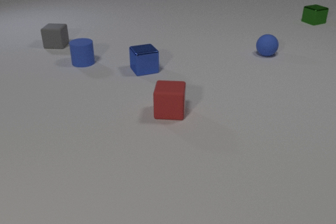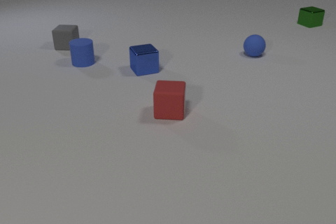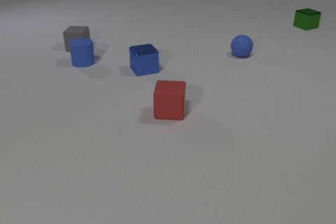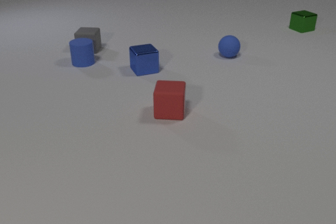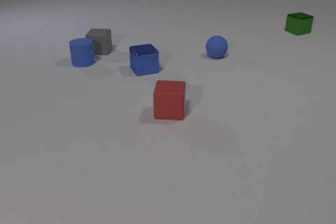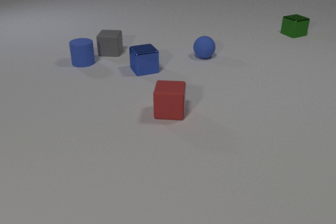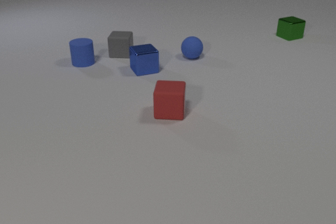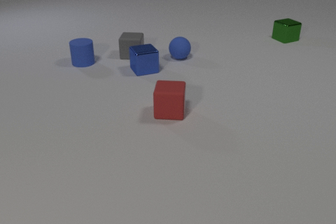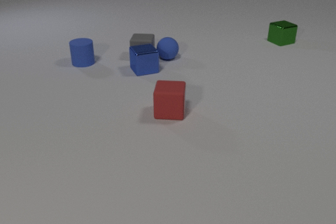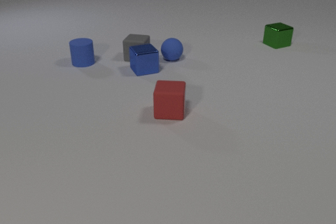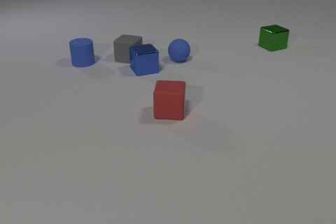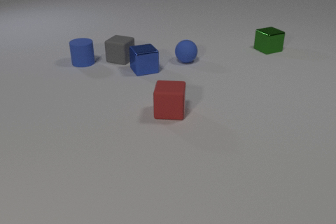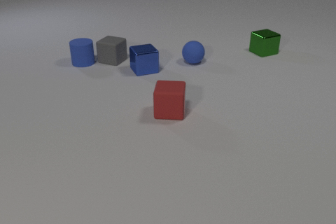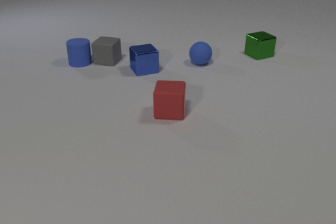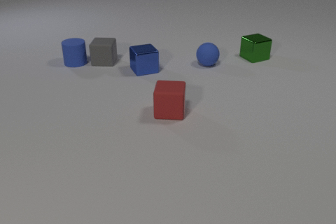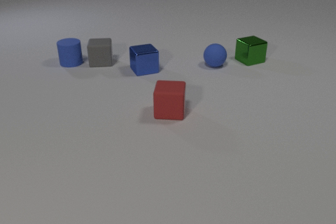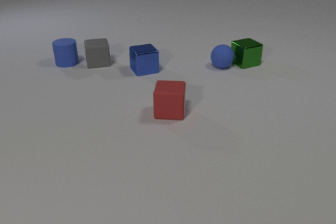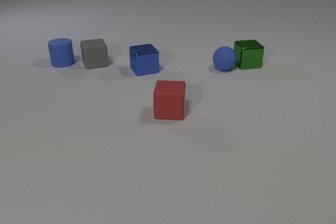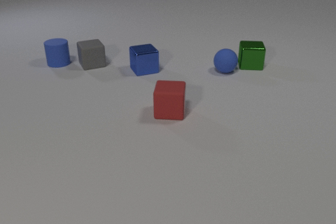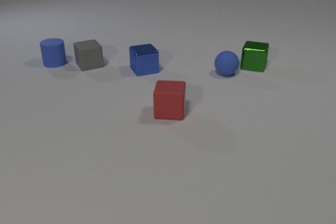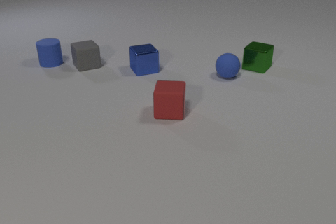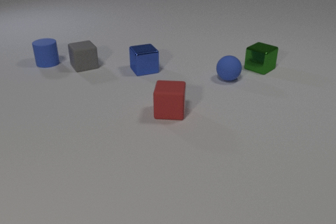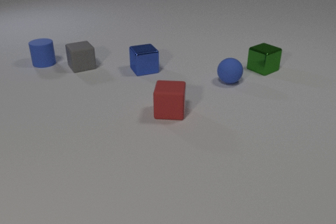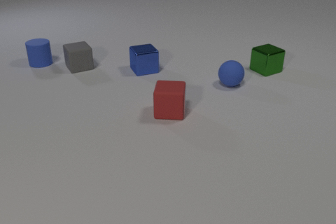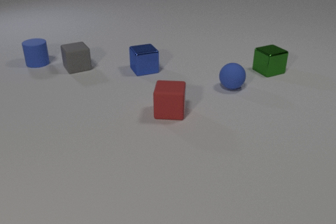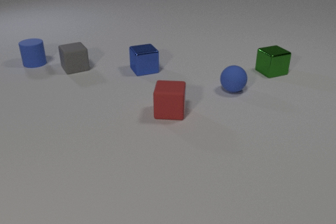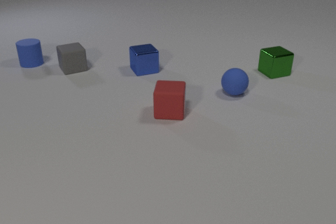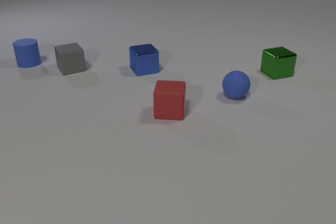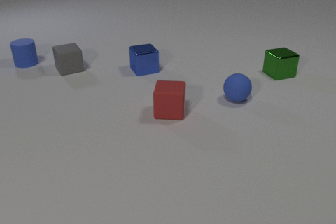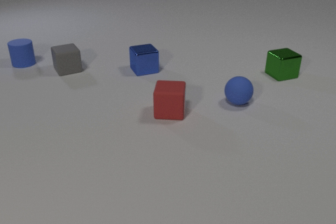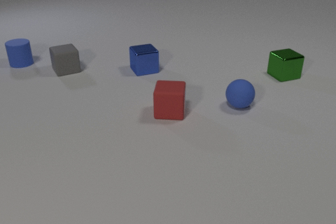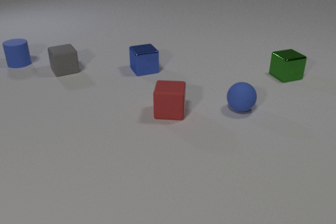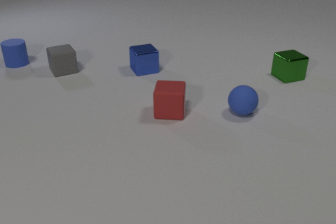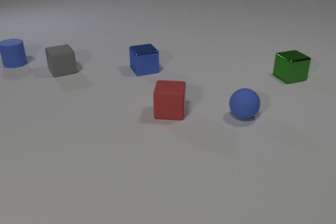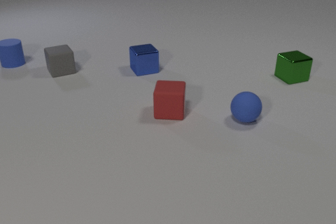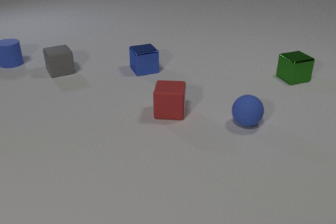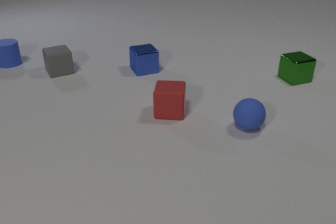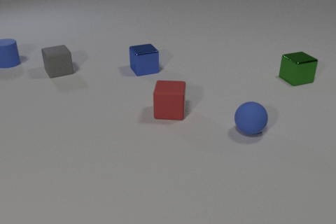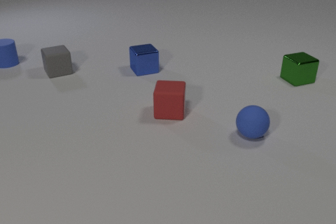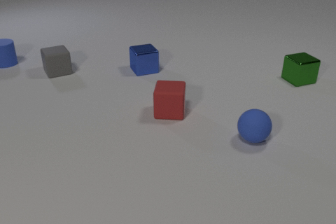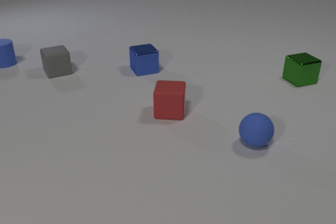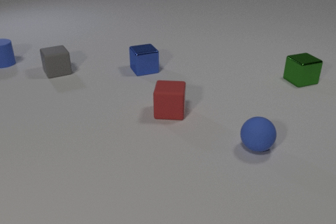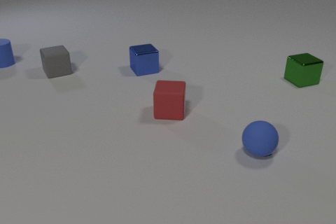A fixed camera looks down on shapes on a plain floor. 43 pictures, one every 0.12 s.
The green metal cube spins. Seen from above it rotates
clockwise.
The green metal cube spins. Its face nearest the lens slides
to the left.
0.00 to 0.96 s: The gray rubber cube slides to the right and toward the camera. The blue rubber sphere rolls to the left. The green metal cube slides toward the camera.
0.96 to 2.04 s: The gray rubber cube slides to the left, spins counterclockwise seen from above by about 30 degrees, its near face sliding to the right. The blue rubber sphere rolls to the right and toward the camera. The blue rubber cylinder slides to the left. The green metal cube slides toward the camera and to the left. The gray rubber cube and the blue rubber sphere collide. The gray rubber cube and the blue rubber cylinder collide. The blue rubber sphere and the green metal cube collide.
2.04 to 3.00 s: The gray rubber cube slides to the left. The blue rubber sphere rolls toward the camera. The blue rubber cylinder slides to the left. The green metal cube slides to the right and toward the camera, spins clockwise seen from above by about 75 degrees, its near face sliding to the left.
3.00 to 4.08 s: The gray rubber cube slides to the left. The blue rubber sphere rolls toward the camera. The blue rubber cylinder slides to the left. The green metal cube slides to the right and toward the camera.
4.08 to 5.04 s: The blue rubber sphere rolls toward the camera. The blue rubber cylinder slides to the left. The green metal cube slides to the right.
How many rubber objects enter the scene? 0.
What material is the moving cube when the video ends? metal.
Are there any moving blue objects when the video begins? yes.
